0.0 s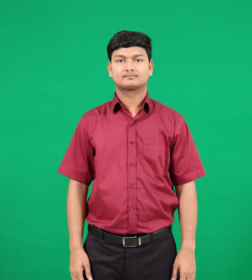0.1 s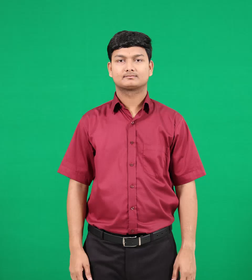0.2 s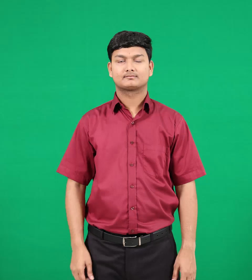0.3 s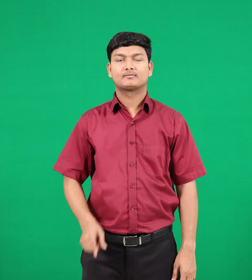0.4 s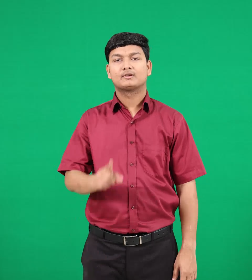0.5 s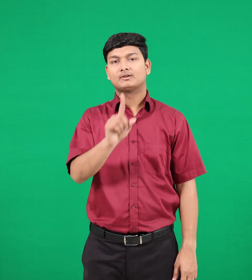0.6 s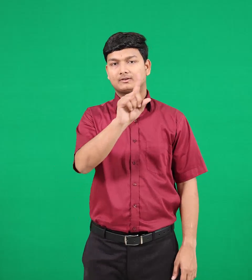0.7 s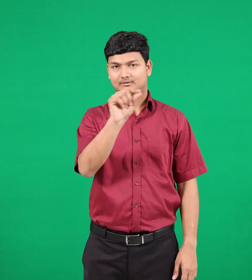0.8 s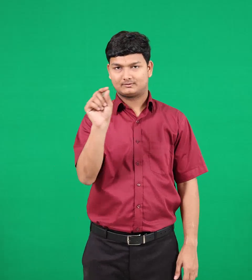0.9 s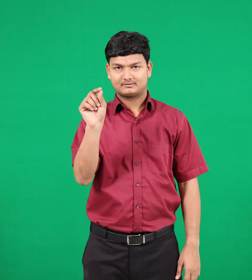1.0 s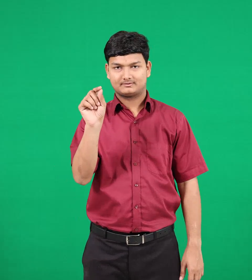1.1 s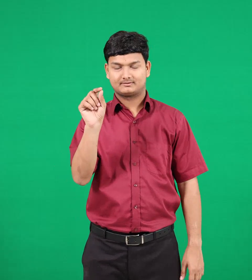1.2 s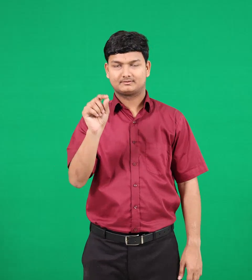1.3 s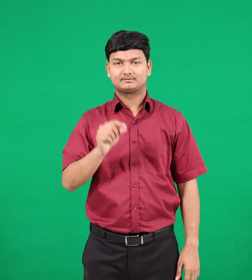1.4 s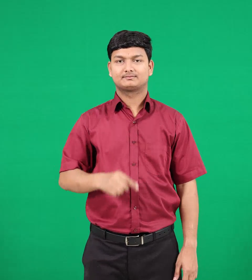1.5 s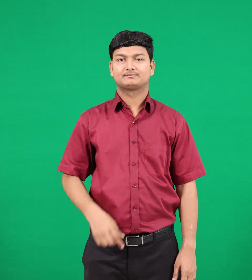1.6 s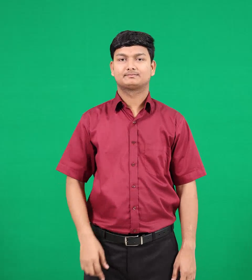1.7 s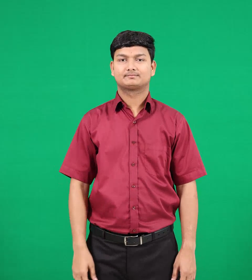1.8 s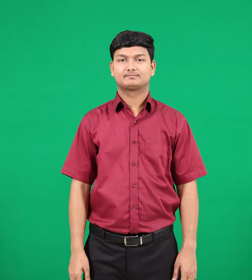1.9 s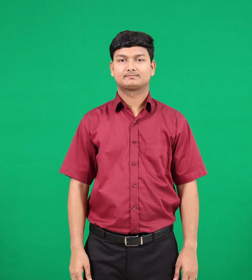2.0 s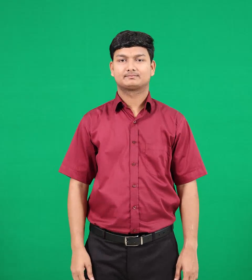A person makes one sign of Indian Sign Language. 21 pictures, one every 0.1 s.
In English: hundred
